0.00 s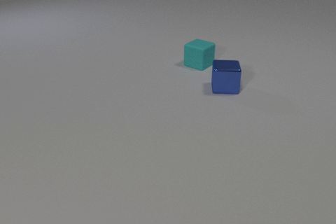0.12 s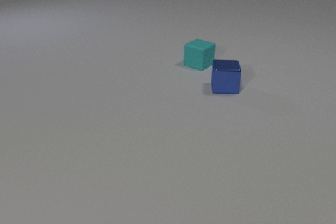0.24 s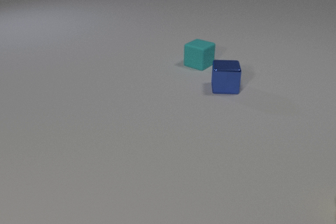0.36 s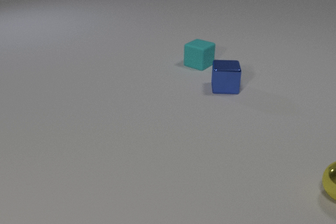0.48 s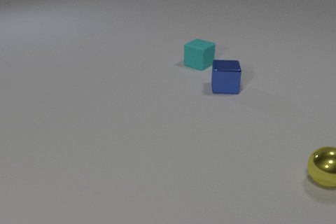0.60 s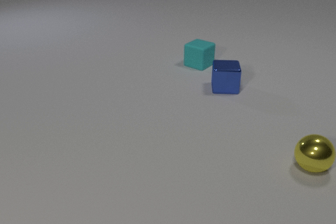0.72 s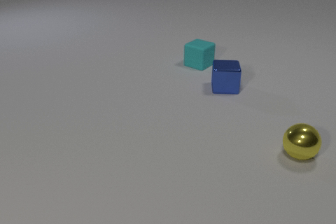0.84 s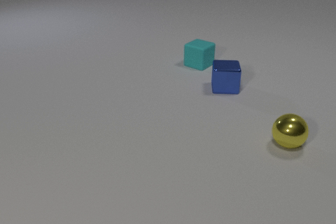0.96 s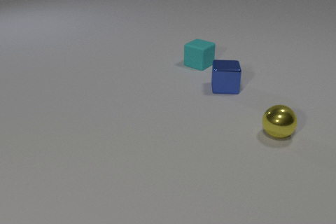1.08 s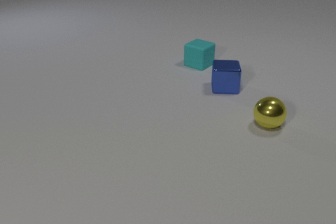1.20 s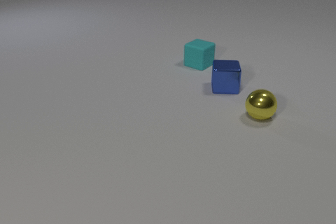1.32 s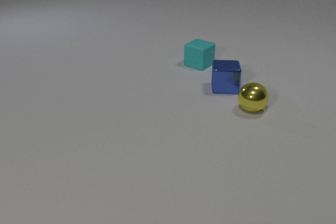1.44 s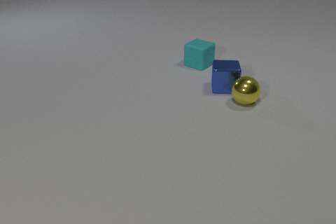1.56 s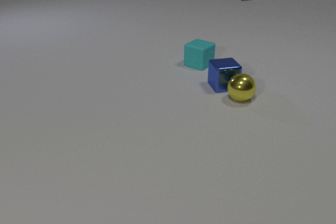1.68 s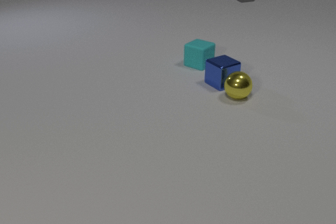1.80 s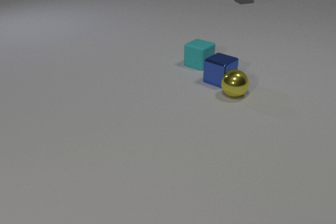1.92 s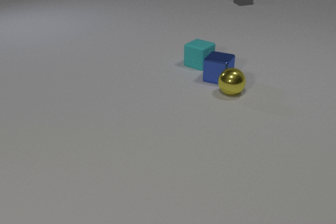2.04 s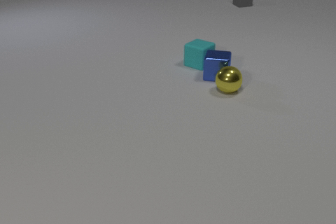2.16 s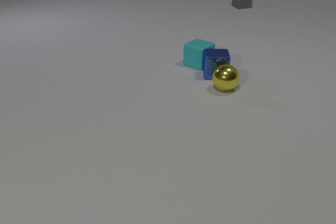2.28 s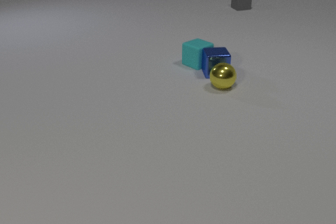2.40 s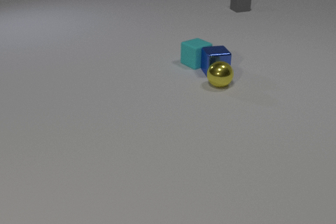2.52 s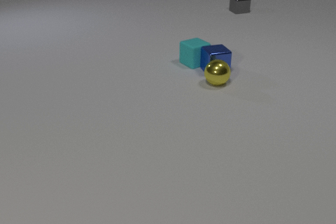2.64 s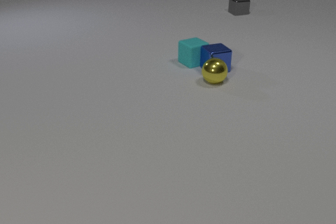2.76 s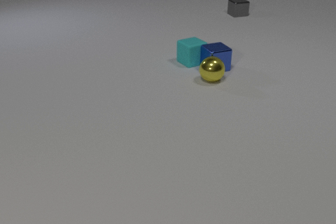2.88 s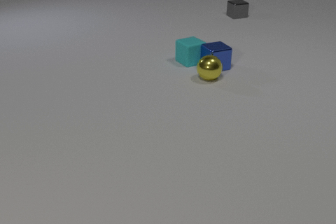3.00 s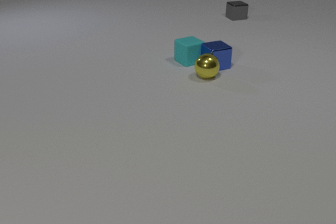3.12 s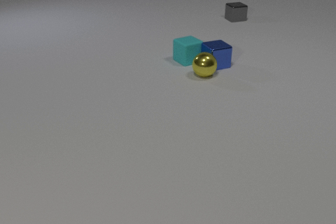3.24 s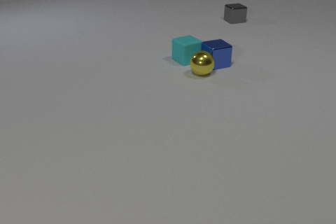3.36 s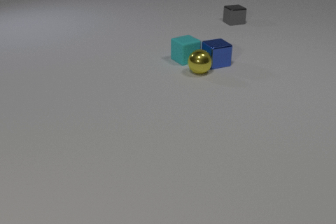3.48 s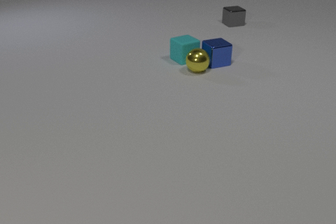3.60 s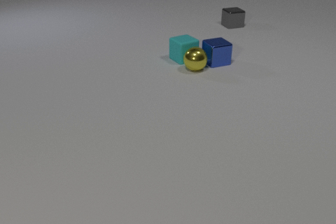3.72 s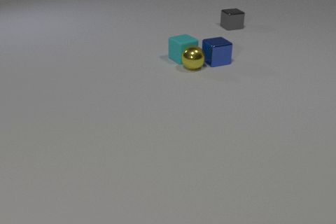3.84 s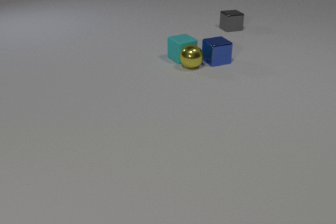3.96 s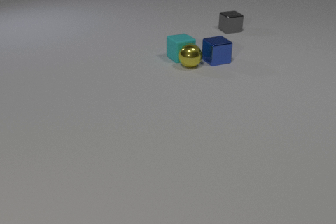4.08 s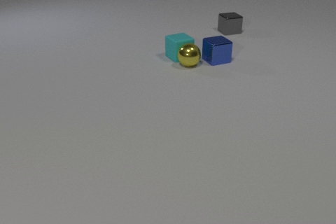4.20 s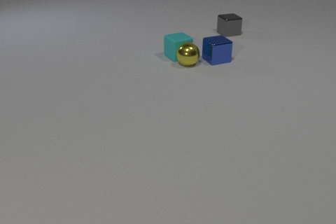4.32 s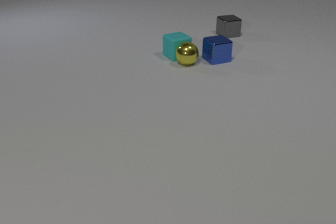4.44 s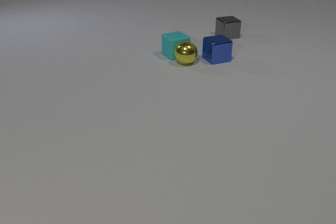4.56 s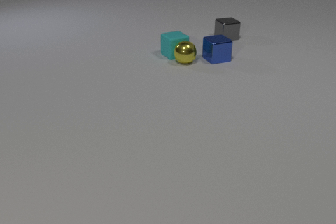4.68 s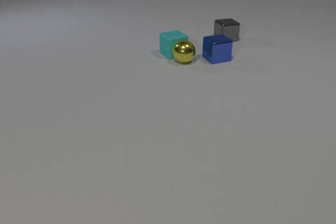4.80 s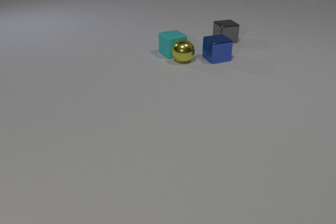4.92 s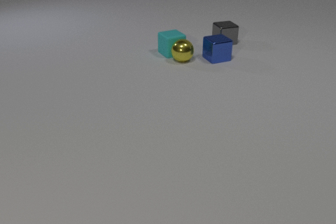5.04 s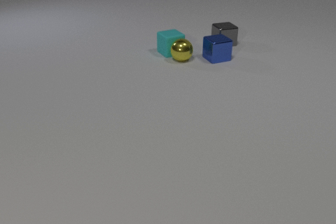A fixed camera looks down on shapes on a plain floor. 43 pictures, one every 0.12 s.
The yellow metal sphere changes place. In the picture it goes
away from the camera.
The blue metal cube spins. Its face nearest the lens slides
to the right.
0.00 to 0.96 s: The yellow metal sphere comes in at the right edge, rolls away from the camera and to the left.
0.96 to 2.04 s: The yellow metal sphere rolls away from the camera and to the left. The blue metal cube slides away from the camera, spins so that its near face slides to the right, counterclockwise seen from above. The gray metal cube comes in at the top edge, slides toward the camera. The yellow metal sphere and the blue metal cube collide.
2.04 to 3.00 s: The yellow metal sphere rolls away from the camera and to the left. The blue metal cube slides away from the camera, spins so that its near face slides to the right, counterclockwise seen from above. The cyan rubber cube slides to the left and away from the camera, spins clockwise seen from above by about 15 degrees, its near face sliding to the left. The gray metal cube slides toward the camera. The blue metal cube and the cyan rubber cube collide.
3.00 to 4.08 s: The yellow metal sphere rolls away from the camera and to the left. The blue metal cube slides away from the camera. The cyan rubber cube slides away from the camera and to the left. The gray metal cube slides toward the camera. The yellow metal sphere and the cyan rubber cube collide.
4.08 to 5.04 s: The yellow metal sphere rolls away from the camera and to the left. The blue metal cube slides away from the camera. The cyan rubber cube slides away from the camera and to the left. The gray metal cube slides toward the camera.
What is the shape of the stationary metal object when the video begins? cube.
How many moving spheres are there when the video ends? 1.
What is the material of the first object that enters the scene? metal.
